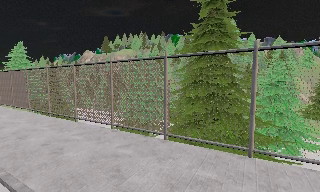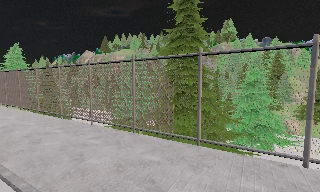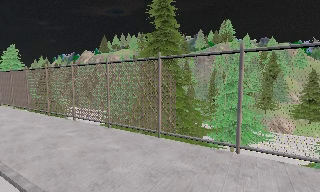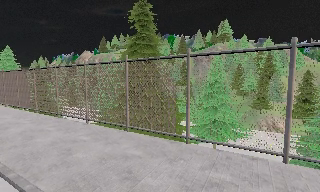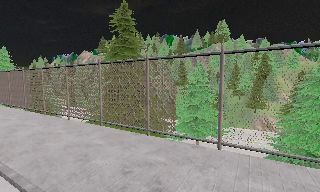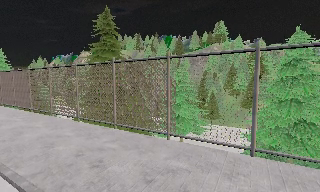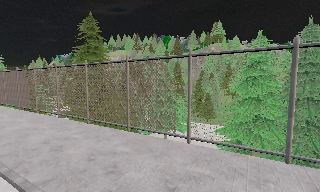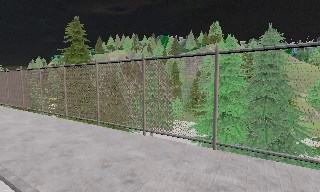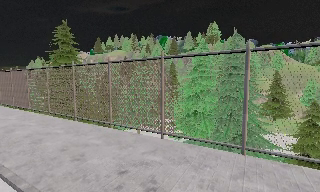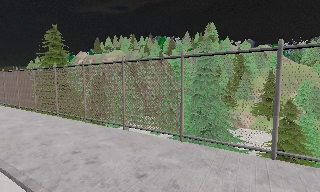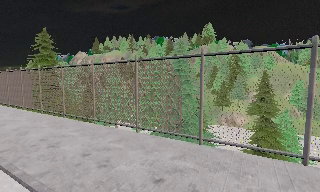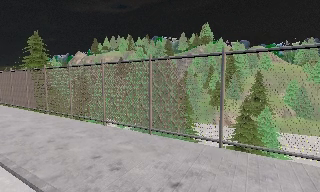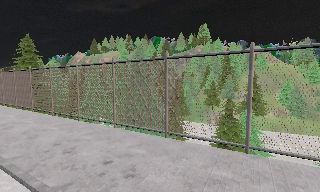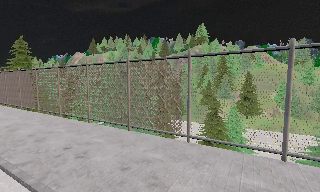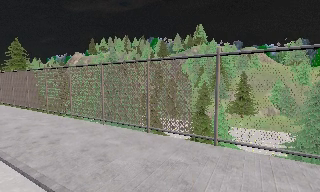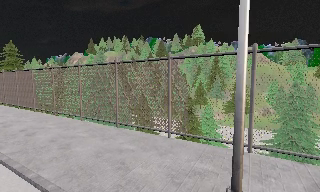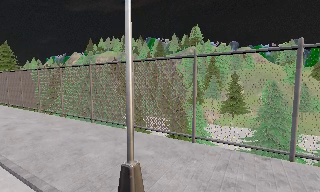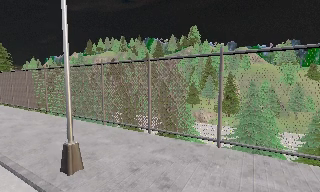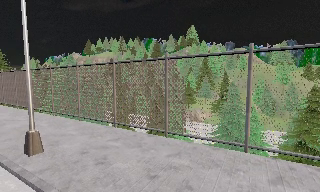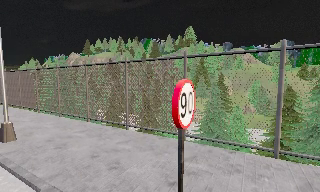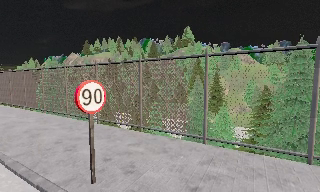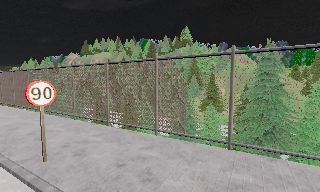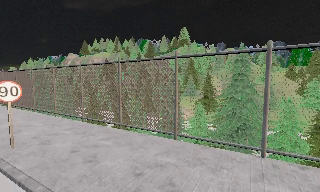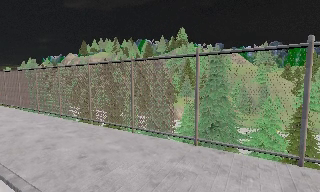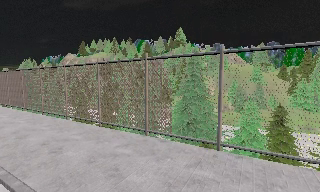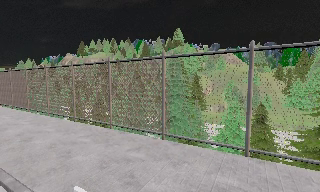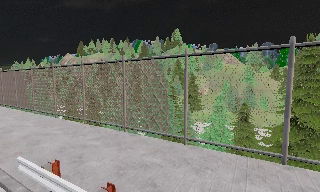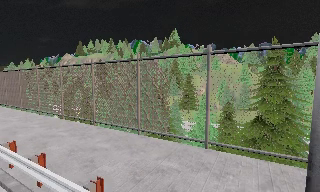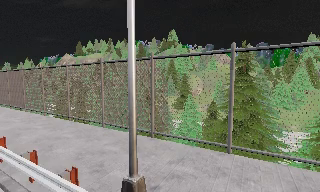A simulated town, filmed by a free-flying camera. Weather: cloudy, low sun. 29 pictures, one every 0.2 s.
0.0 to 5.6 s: The camera travels to its right and backward, about 55 m, so close, fixed things drift to the left.
The film runs backward here.
